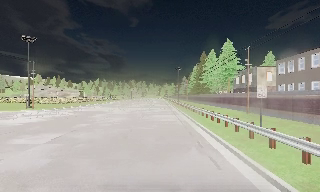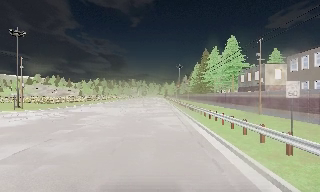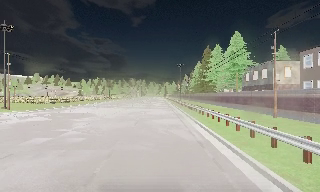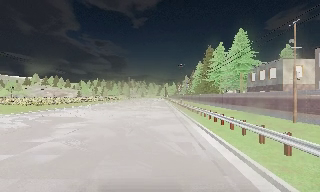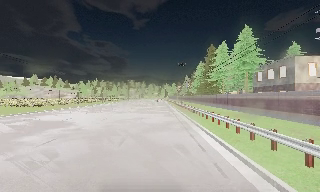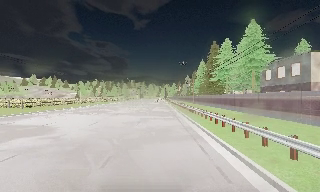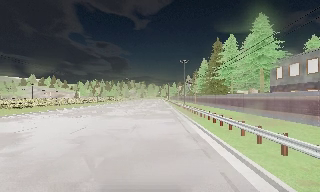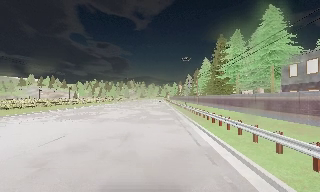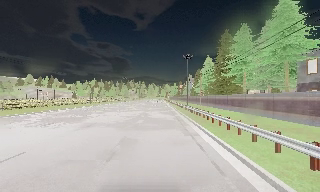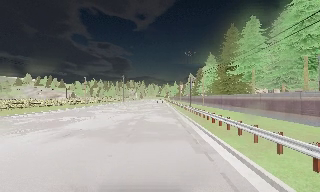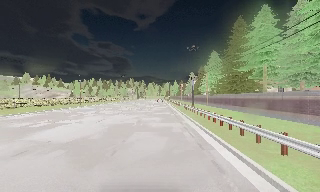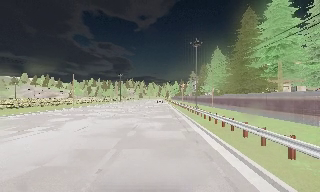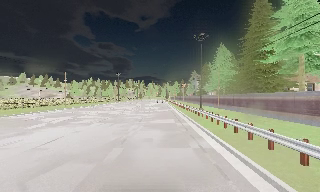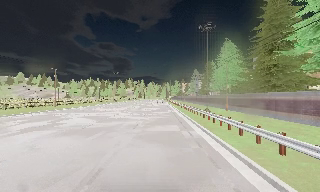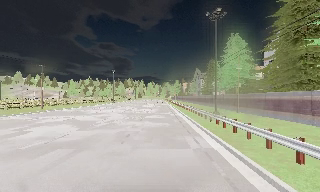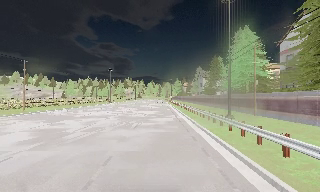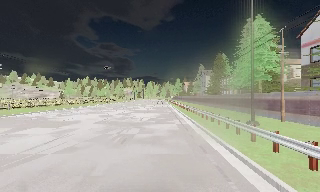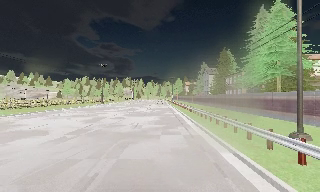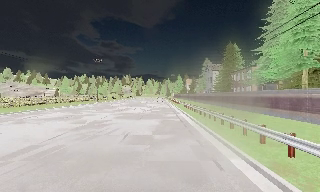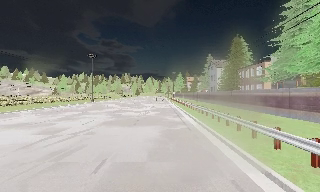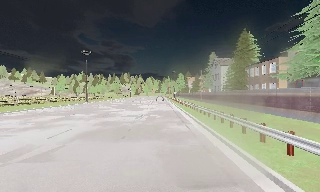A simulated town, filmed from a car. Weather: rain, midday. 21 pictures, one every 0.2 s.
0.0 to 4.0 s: The camera travels forward, about 60 m, so what stands in front looms larger. It gains speed.
The film runs forward here.
